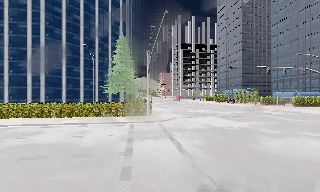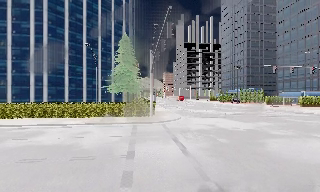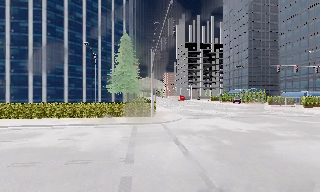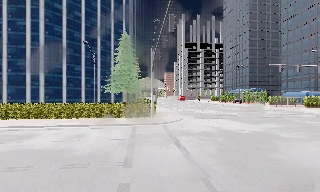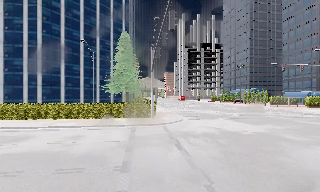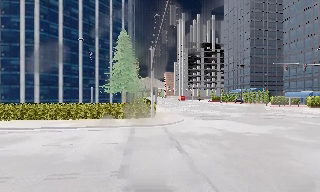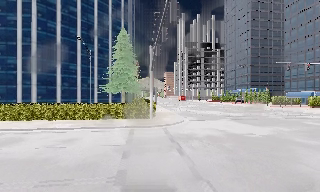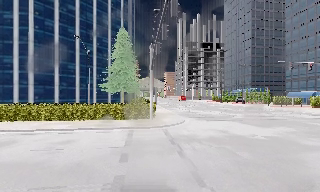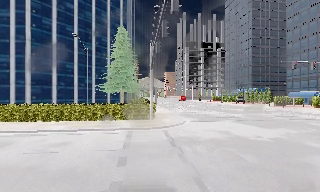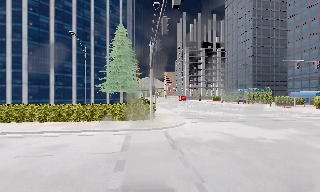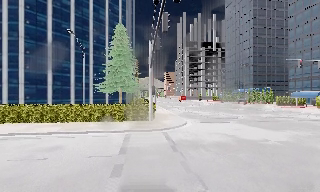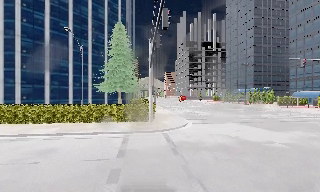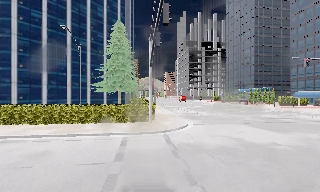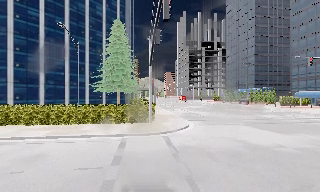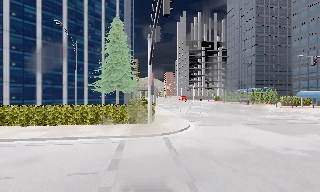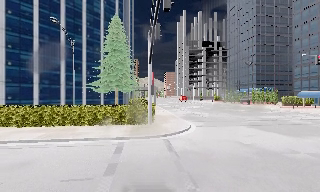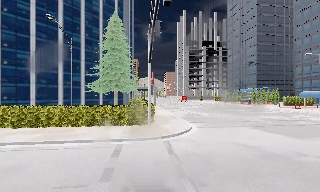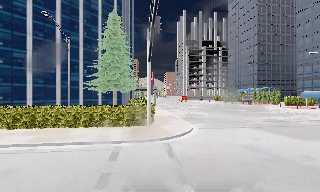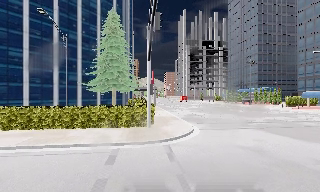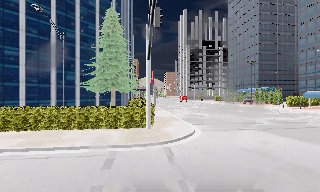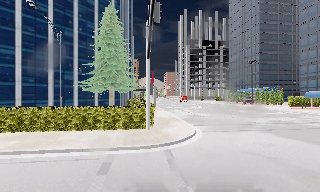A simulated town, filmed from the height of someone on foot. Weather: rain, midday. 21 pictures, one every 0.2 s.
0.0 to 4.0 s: The camera travels forward, about 8 m, so what stands in front looms larger.
The film runs forward here.
